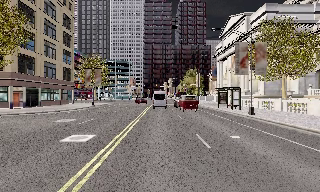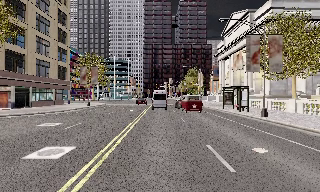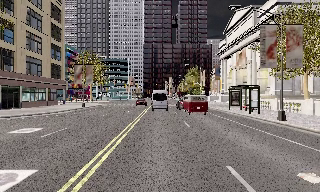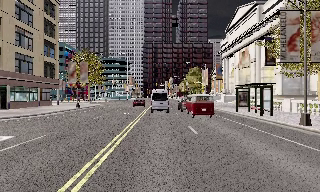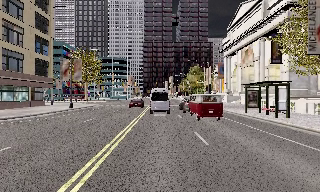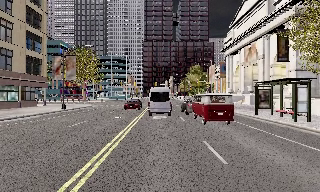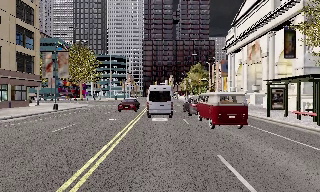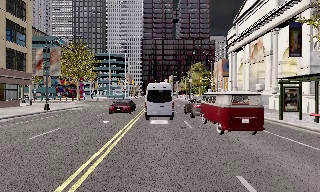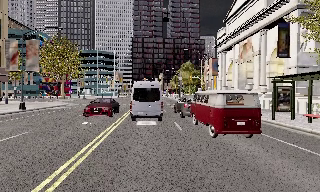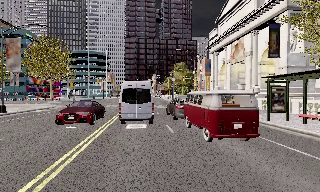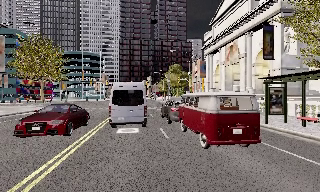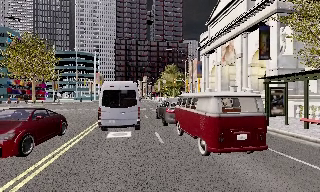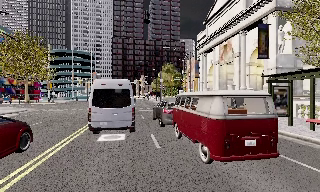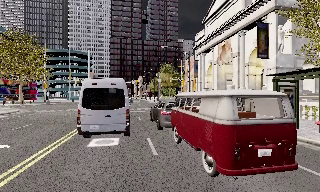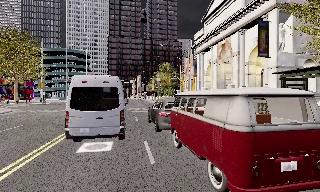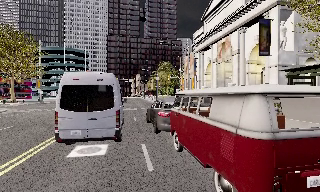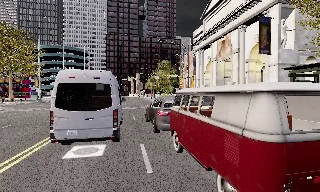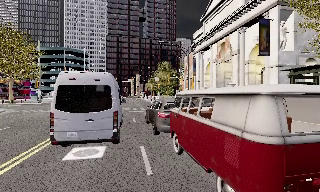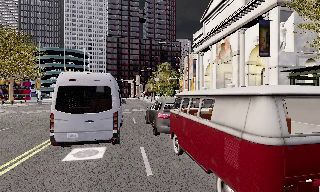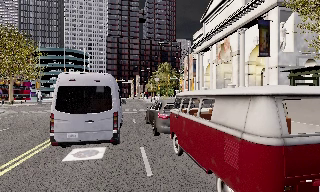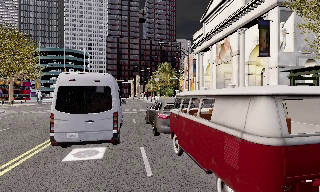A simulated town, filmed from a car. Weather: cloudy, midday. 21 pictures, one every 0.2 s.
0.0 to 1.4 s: The camera travels forward, about 11 m, so what stands in front looms larger.
1.4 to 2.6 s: The scene slides to the left, as the camera pans about 10 degrees to its right. It travels forward, about 4 m, so what stands in front looms larger.
2.6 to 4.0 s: The camera travels forward, about 1.5 m, so what stands in front looms larger. It loses speed.
The film runs forward here.
